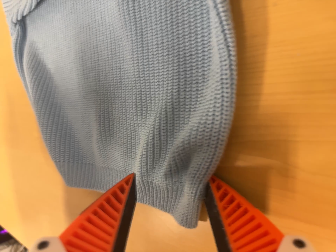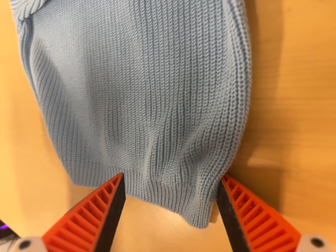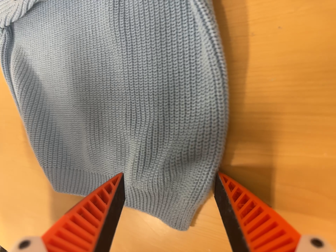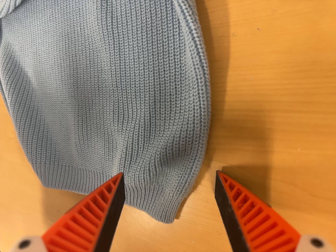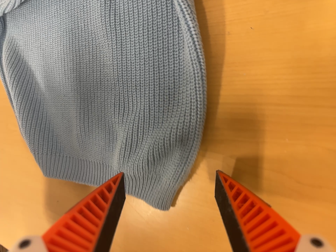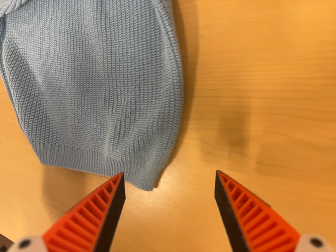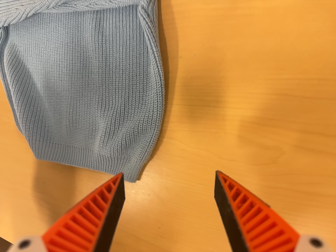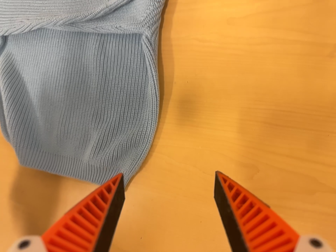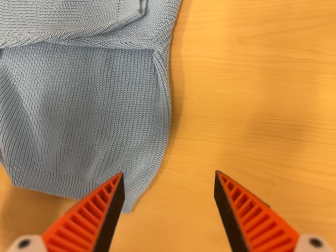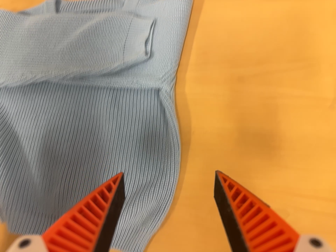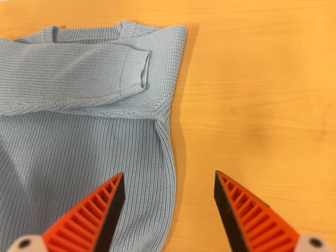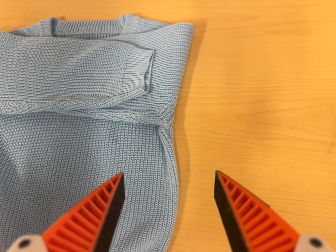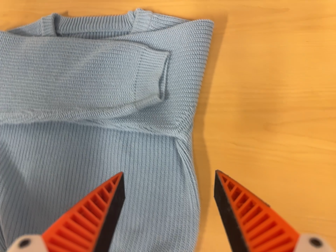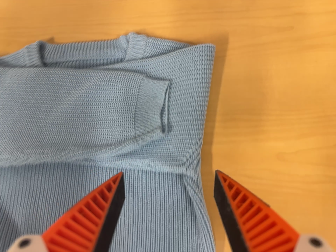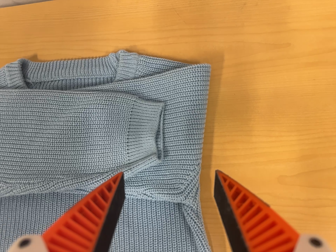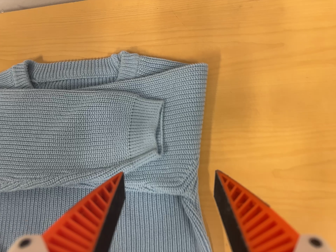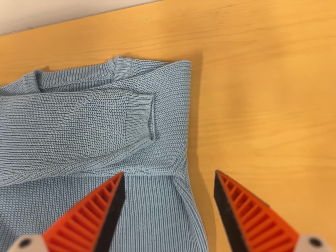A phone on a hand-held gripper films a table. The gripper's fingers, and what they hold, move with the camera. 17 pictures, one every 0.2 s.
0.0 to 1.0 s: The camera travels backward, about 8 cm, so what stands in front gets smaller.
1.0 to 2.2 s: The camera pans to its right by about 25 degrees. It travels to its left and backward, about 16 cm. Its aim tips toward the top of its view by about 20 degrees, and the scene shifts downward.
2.2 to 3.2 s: The camera travels toward the top of its view, about 8 cm, so close, fixed things drift downward. It rolls about its line of sight by about 10 degrees, and the scene rotates counterclockwise.
The film runs backward here.
